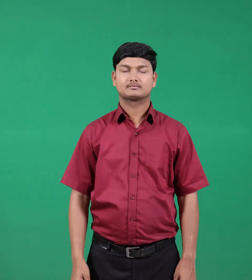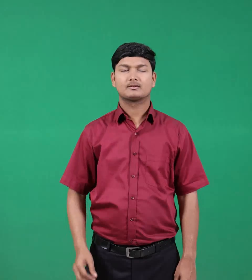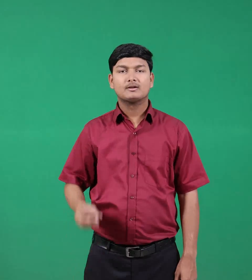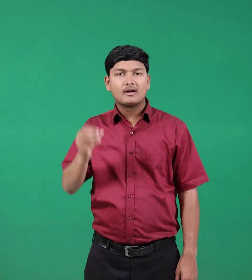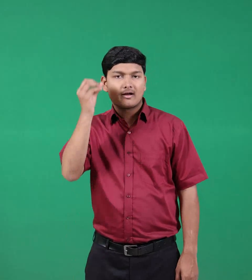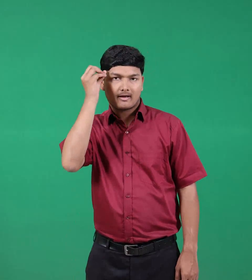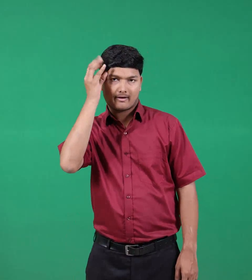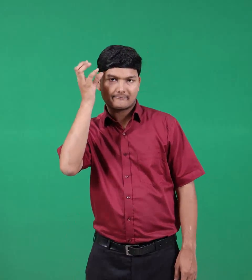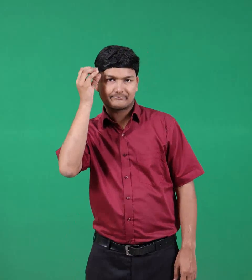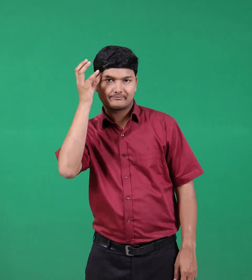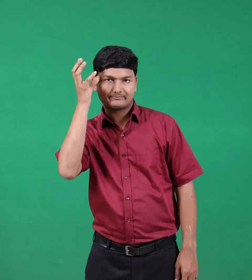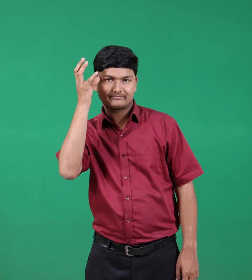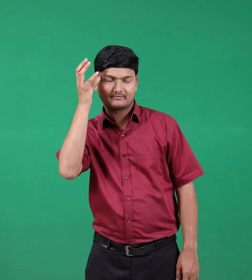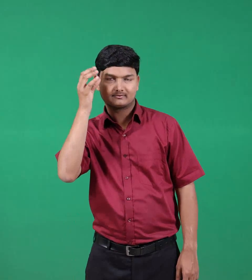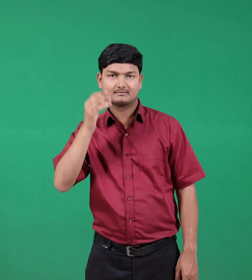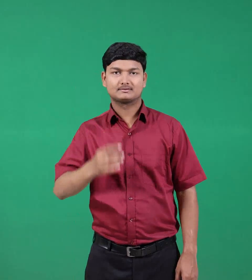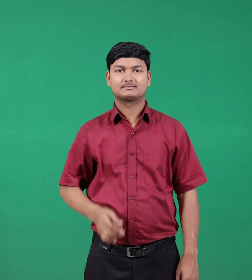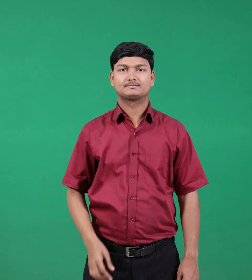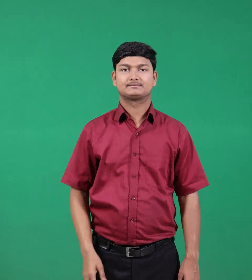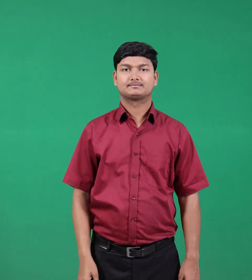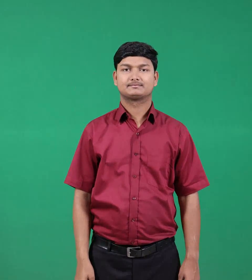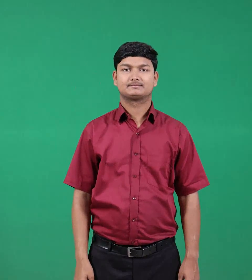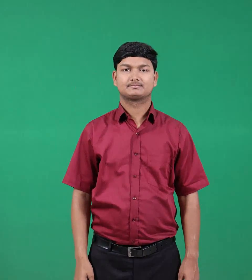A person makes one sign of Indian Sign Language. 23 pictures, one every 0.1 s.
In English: aware
